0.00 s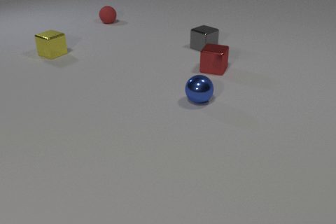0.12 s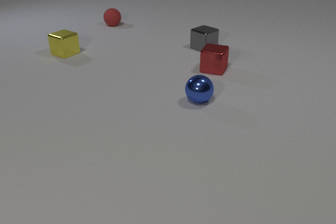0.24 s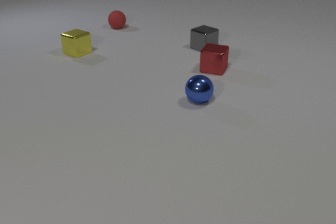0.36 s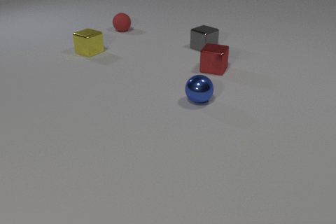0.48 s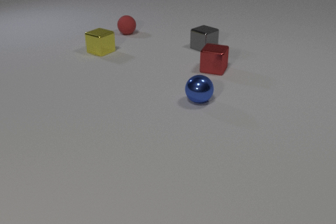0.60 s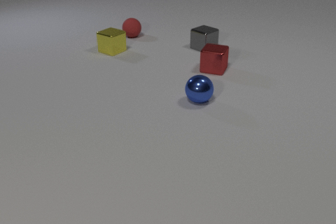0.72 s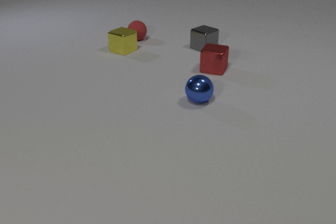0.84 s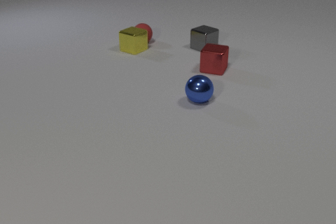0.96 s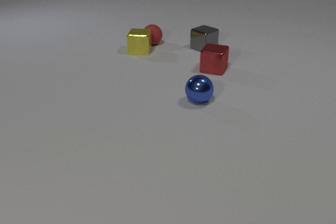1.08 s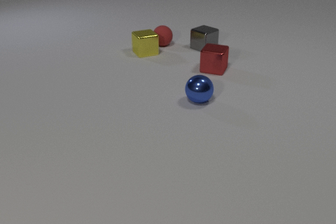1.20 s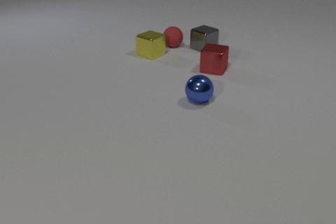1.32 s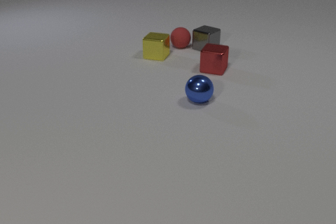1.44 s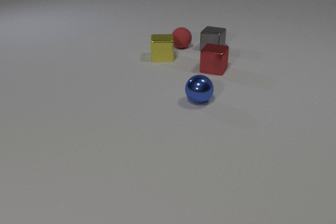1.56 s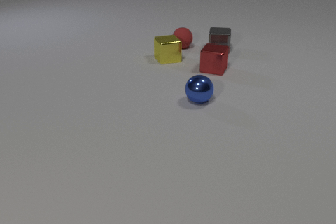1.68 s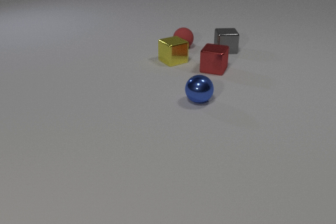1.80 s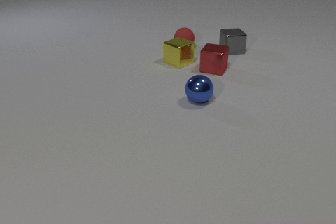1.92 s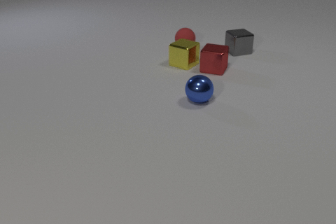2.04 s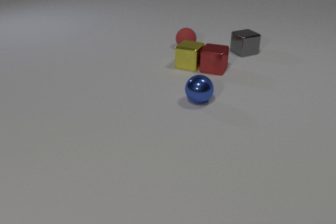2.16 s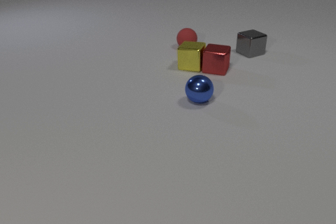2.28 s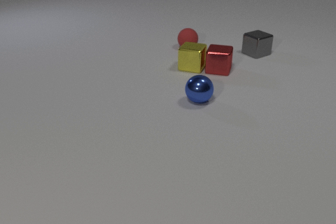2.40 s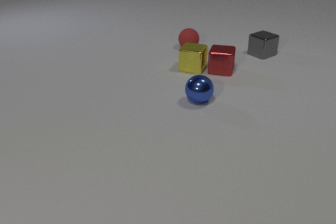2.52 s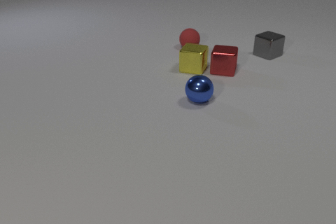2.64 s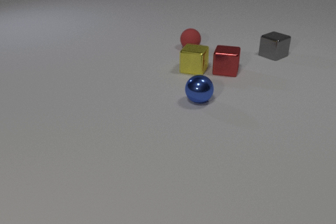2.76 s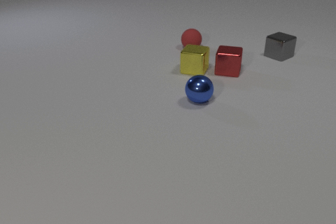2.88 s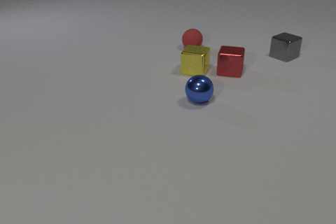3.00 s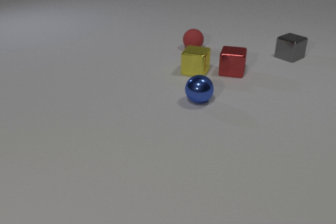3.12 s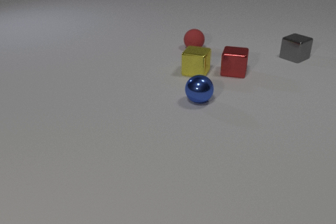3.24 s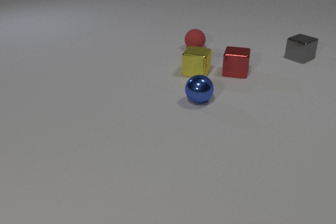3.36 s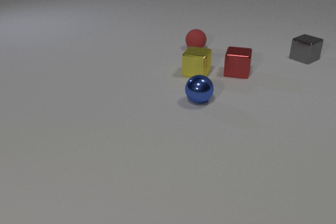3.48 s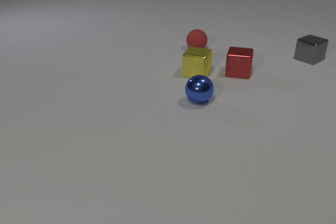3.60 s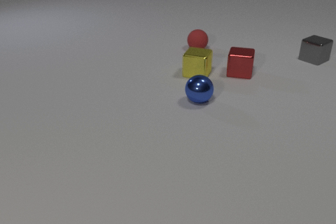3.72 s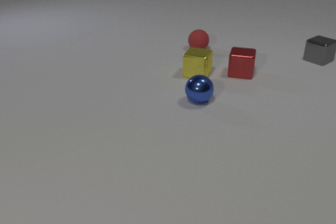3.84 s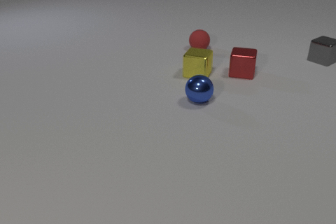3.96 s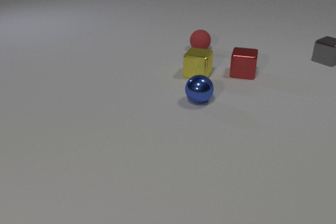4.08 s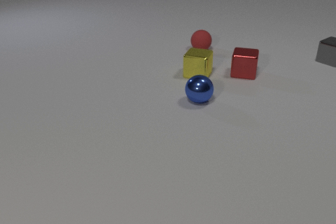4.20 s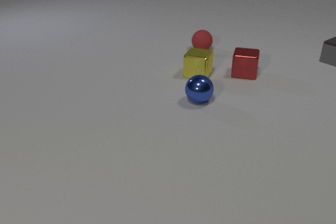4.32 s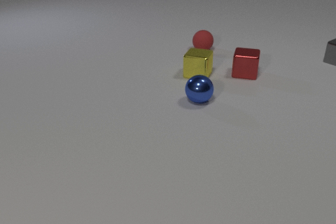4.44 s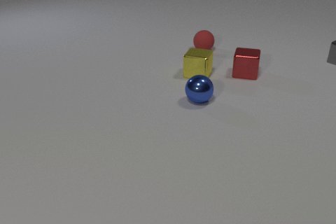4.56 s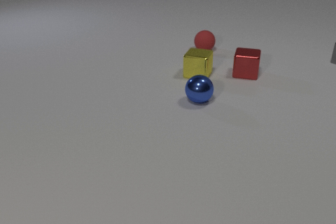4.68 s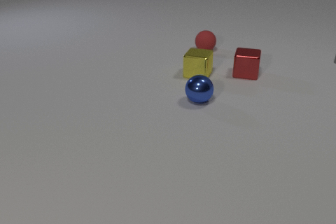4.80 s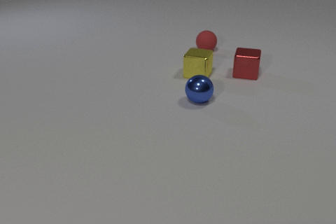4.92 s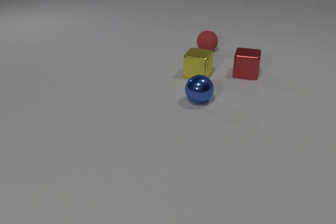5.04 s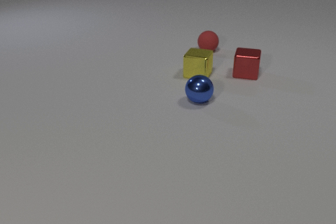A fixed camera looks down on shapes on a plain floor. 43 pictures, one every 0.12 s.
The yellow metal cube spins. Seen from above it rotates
counterclockwise.
The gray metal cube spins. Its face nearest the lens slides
to the right.
0.00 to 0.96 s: The yellow metal cube slides to the right, spins so that its near face slides to the right, counterclockwise seen from above. The red rubber sphere rolls toward the camera and to the right. The yellow metal cube and the red rubber sphere collide.
0.96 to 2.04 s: The yellow metal cube slides to the right and toward the camera, spins counterclockwise seen from above by about 165 degrees, its near face sliding to the right. The red rubber sphere rolls to the right. The gray metal cube slides to the right, spins so that its near face slides to the right, counterclockwise seen from above. The red rubber sphere and the gray metal cube collide.
2.04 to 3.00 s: The yellow metal cube slides toward the camera and to the right. The red rubber sphere rolls to the right. The red metal cube slides to the right. The gray metal cube slides to the right. The yellow metal cube and the red metal cube collide.
3.00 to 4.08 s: The yellow metal cube slides toward the camera. The red rubber sphere rolls to the right. The red metal cube slides to the right. The gray metal cube slides to the right.
4.08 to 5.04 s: The red rubber sphere rolls to the right. The gray metal cube slides to the right, leaves at the right edge.
What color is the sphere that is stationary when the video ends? blue.
What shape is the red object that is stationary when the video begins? cube.
What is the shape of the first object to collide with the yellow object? sphere.
